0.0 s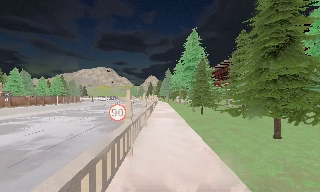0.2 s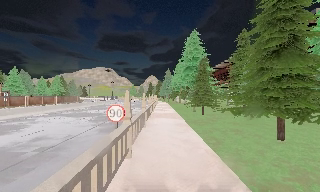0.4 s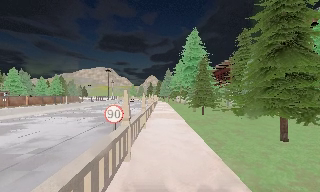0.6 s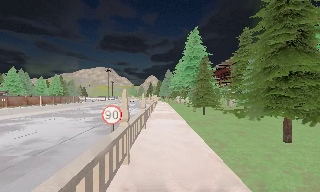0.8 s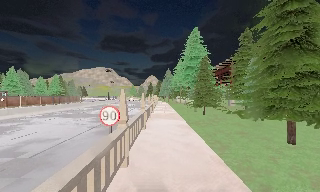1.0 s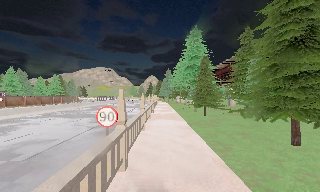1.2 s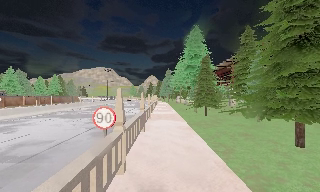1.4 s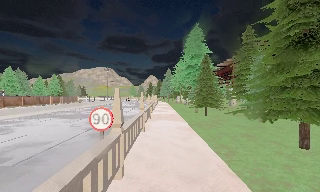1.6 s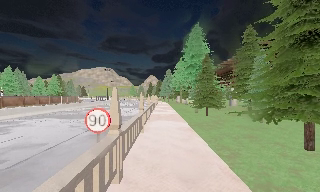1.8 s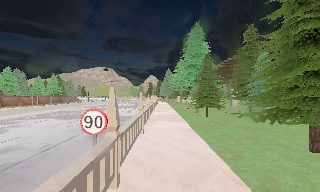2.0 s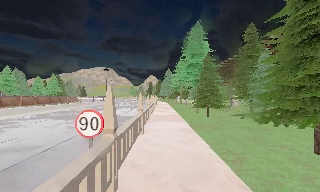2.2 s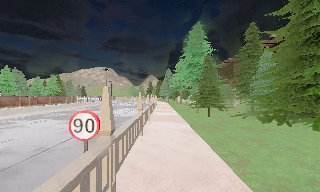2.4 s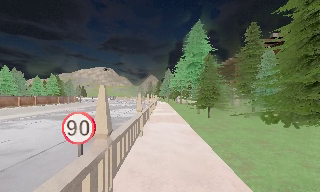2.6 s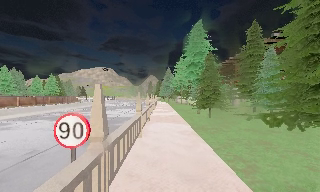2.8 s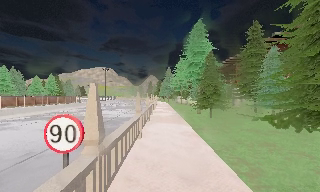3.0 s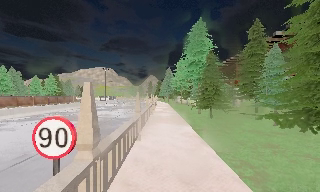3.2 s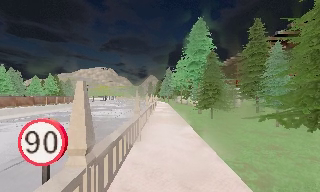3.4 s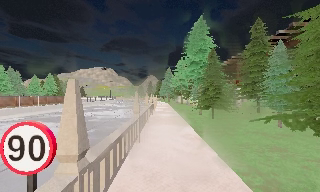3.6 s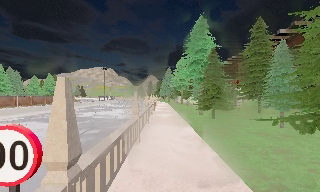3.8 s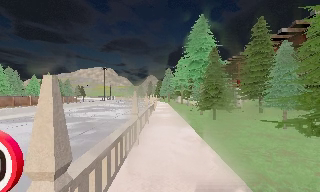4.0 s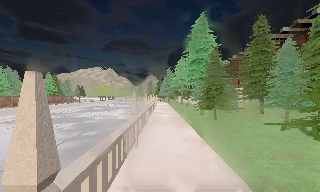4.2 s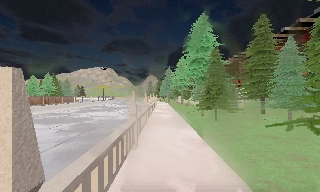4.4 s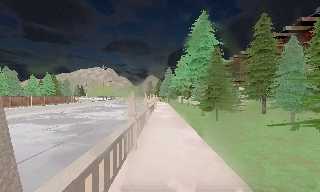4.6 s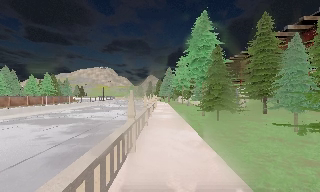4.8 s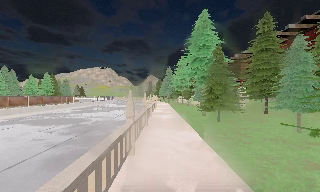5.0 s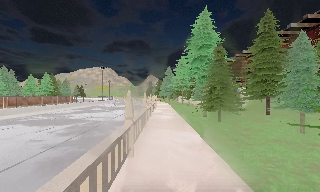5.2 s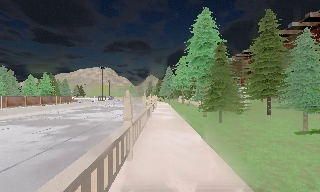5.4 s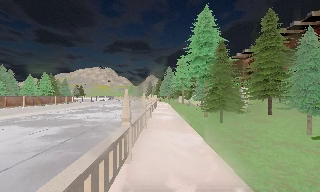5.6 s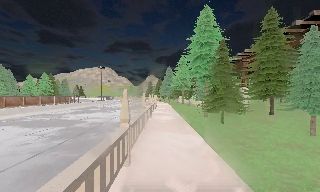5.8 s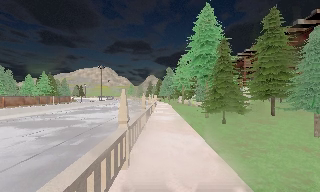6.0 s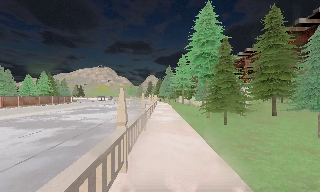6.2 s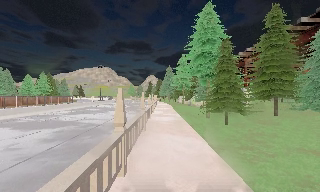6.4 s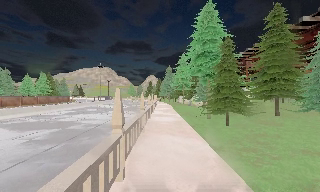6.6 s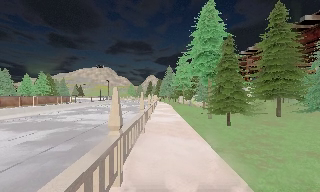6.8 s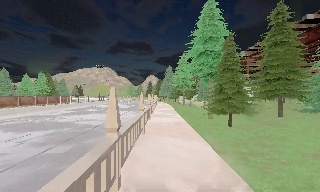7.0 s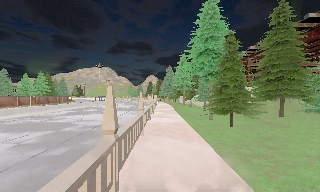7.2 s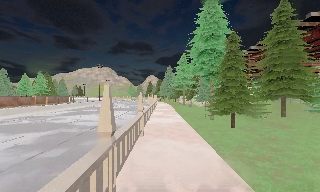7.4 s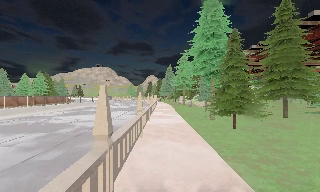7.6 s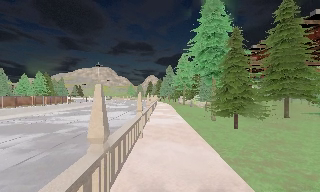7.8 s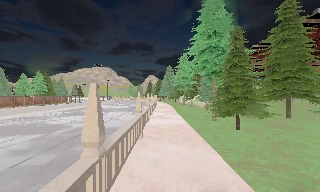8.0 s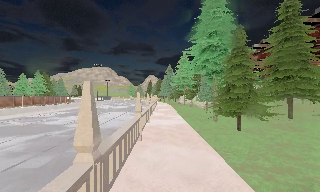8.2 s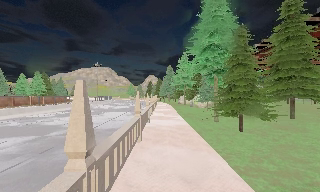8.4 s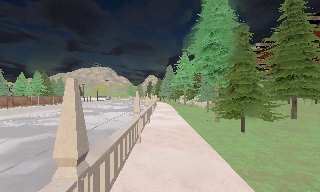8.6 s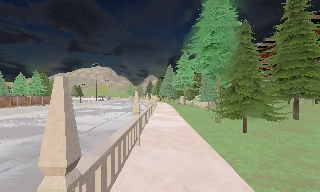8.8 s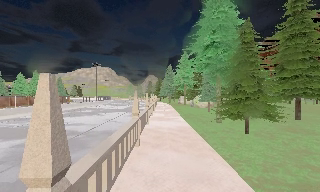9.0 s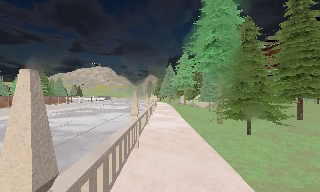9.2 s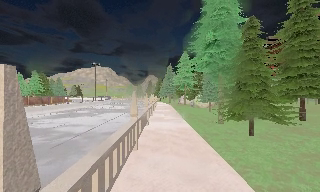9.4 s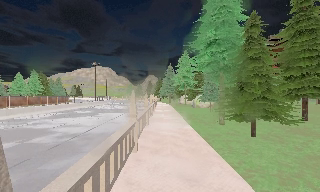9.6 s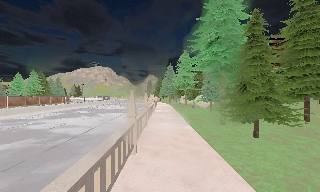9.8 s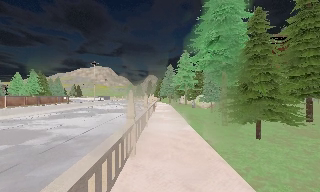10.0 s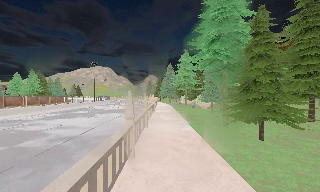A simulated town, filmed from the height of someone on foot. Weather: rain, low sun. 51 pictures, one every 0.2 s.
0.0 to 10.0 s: The camera travels forward, about 13 m, so what stands in front looms larger.
The film runs forward here.
